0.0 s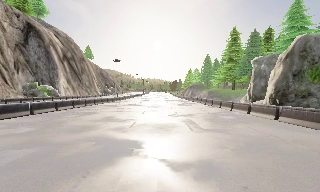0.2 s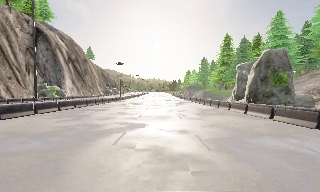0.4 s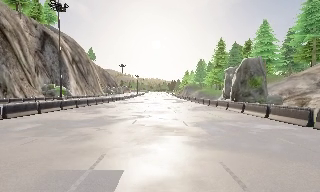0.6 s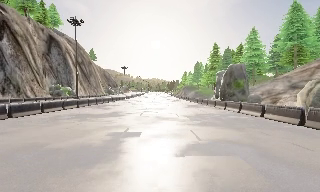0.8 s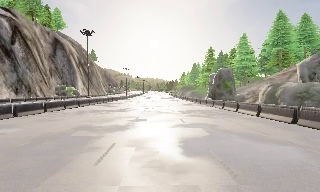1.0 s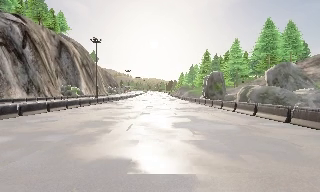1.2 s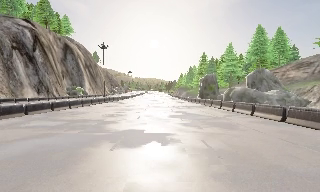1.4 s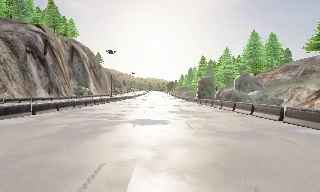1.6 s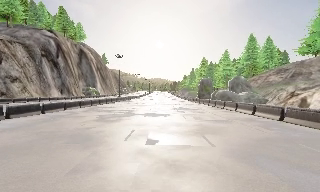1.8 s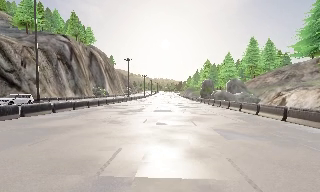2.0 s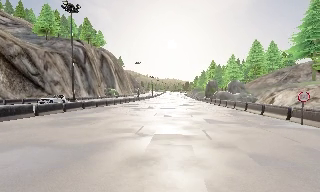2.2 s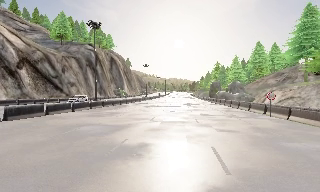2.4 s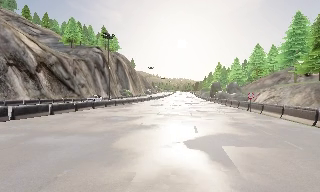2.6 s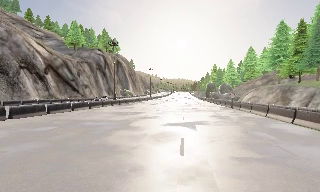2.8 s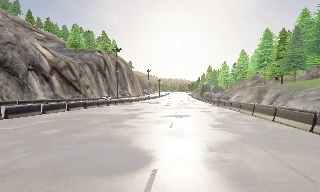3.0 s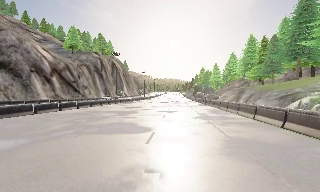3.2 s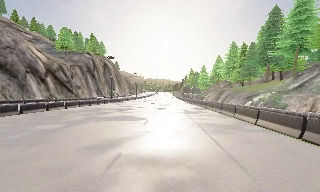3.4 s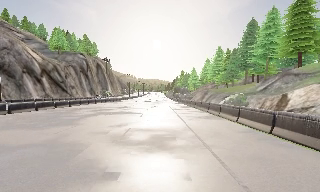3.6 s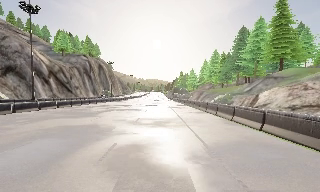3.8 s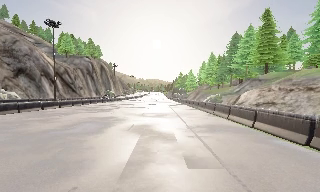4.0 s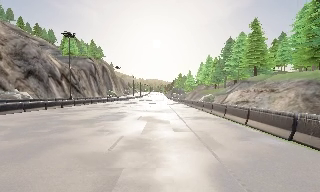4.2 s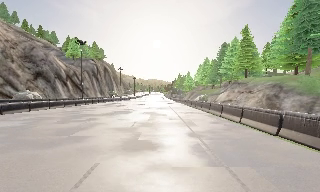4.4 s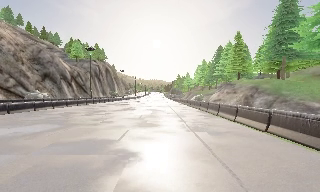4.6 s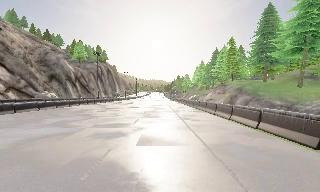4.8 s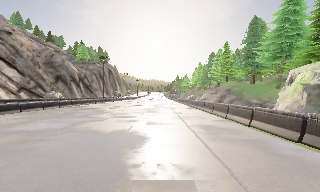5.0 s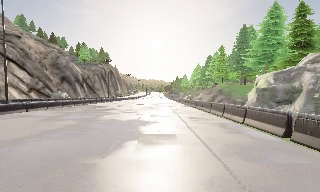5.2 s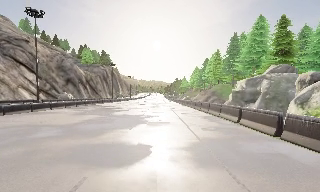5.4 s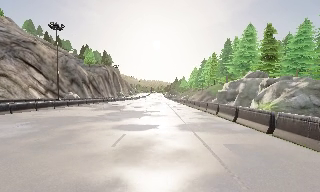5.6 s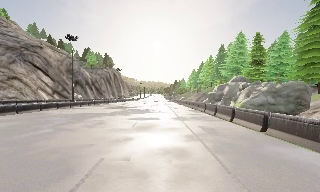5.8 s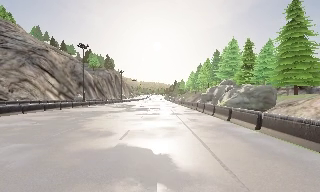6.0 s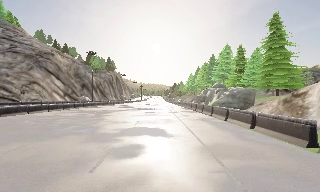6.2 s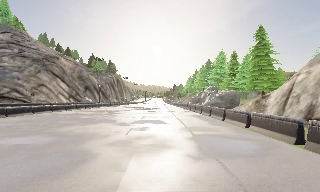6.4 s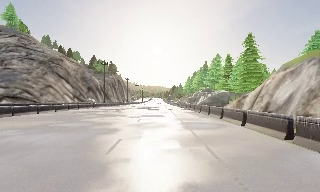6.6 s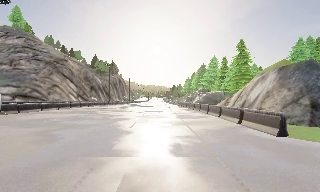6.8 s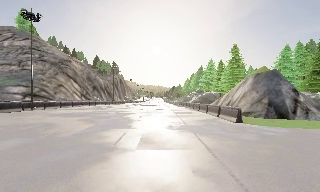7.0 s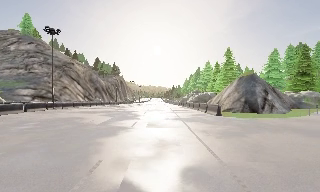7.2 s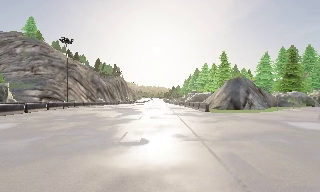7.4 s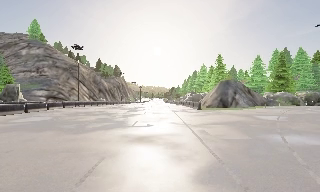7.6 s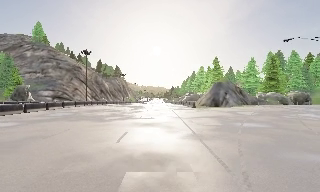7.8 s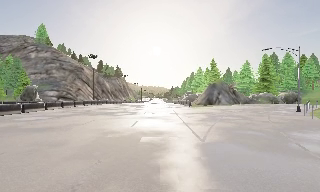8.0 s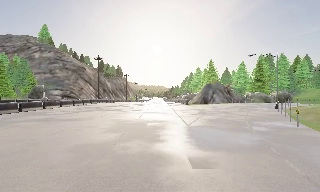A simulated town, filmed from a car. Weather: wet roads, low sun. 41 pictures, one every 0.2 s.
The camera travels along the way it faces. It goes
backward.
0.0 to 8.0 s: The camera travels backward, about 165 m, so what stands in front gets smaller.
The film runs backward here.
